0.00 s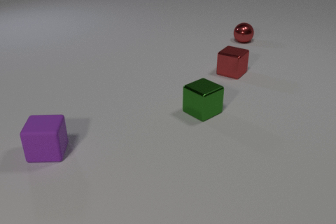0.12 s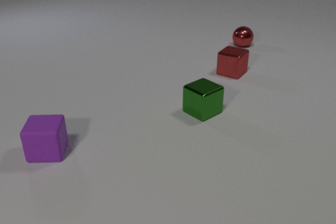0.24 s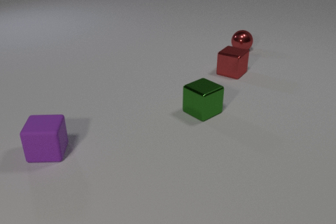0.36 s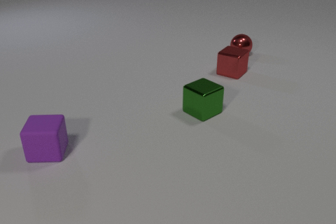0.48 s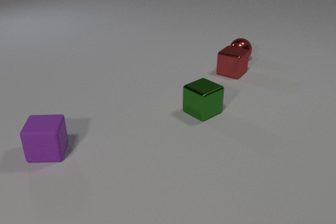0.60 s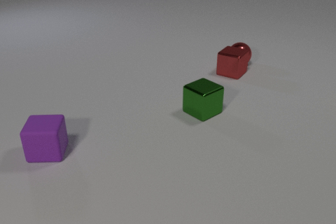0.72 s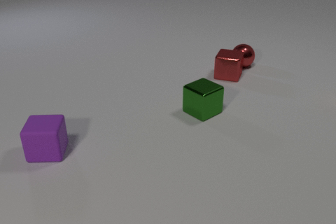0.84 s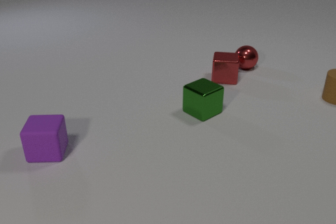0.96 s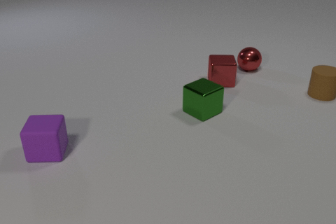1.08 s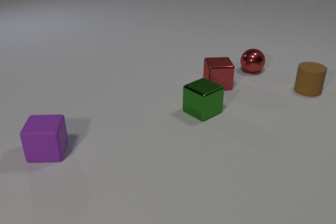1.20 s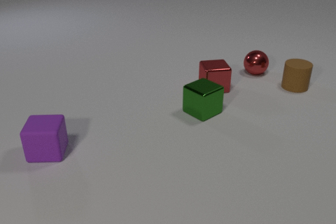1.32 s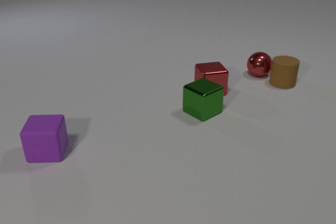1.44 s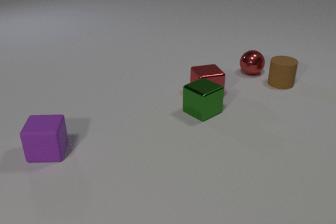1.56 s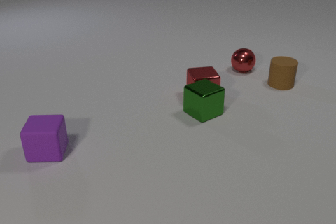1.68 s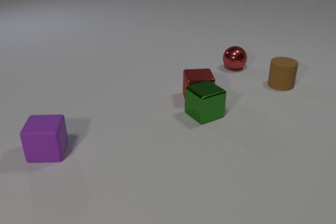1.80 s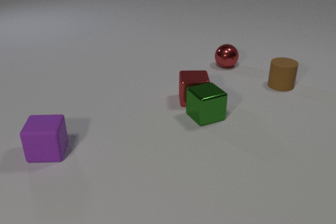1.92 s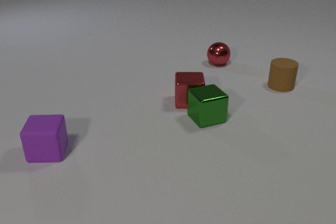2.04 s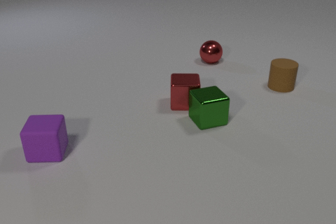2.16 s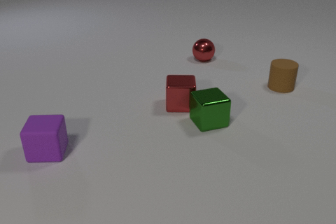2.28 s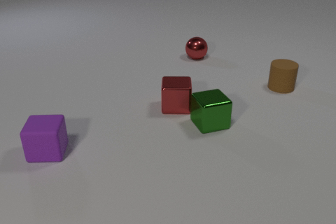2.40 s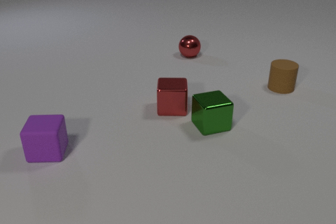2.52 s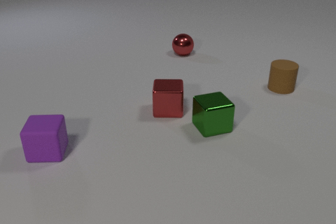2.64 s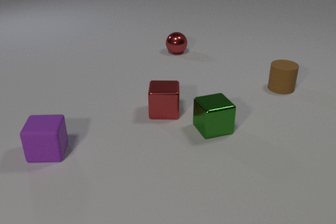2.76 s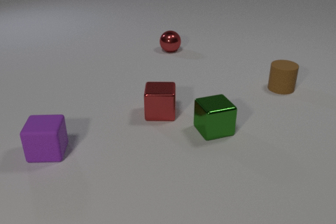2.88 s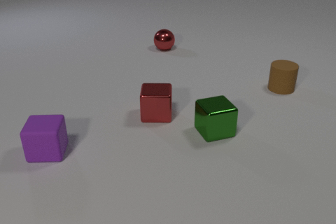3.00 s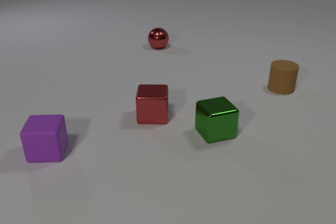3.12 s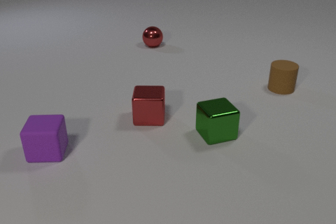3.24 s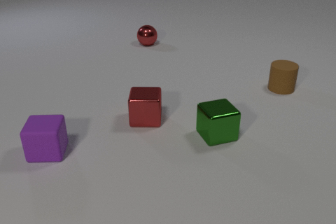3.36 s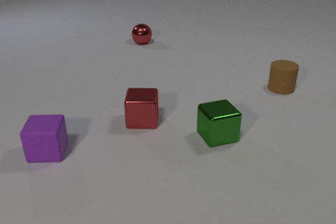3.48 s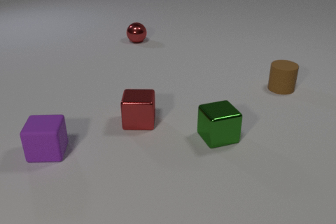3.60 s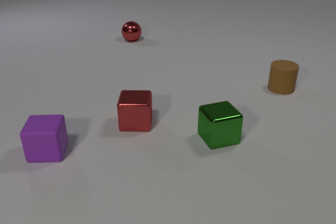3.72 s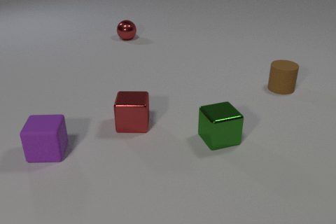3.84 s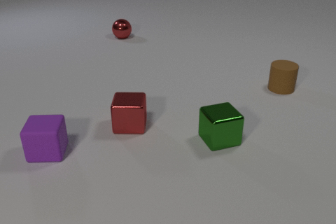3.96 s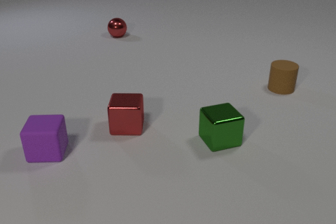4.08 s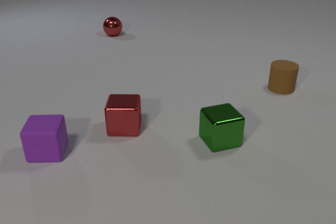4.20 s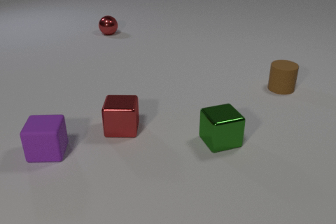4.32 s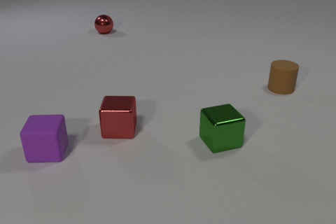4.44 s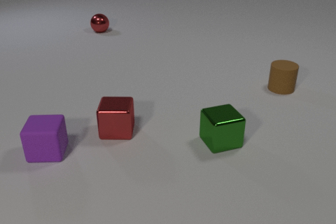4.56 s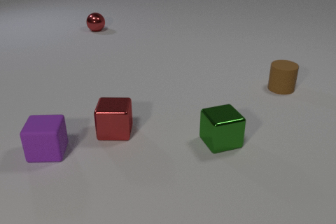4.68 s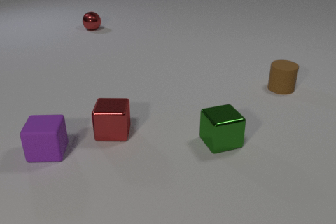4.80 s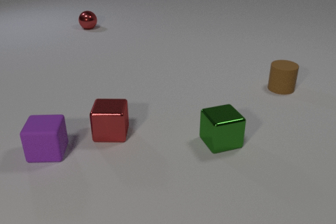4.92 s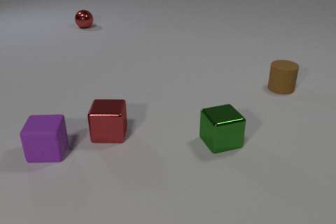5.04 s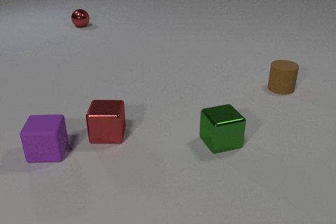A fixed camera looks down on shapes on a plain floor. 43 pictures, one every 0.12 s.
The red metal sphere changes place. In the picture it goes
to the left.
0.00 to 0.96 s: The red metal sphere rolls toward the camera. The red metal cube slides toward the camera and to the left, spins so that its near face slides to the right, counterclockwise seen from above. The brown rubber cylinder comes in at the right edge, slides to the left. The red metal sphere and the red metal cube collide.
0.96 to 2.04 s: The red metal sphere rolls to the left. The red metal cube slides toward the camera and to the left. The green metal cube slides toward the camera, spins clockwise seen from above by about 15 degrees, its near face sliding to the left. The brown rubber cylinder slides to the left. The red metal sphere and the brown rubber cylinder collide. The red metal cube and the green metal cube collide.
2.04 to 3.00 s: The red metal sphere rolls to the left and away from the camera. The red metal cube slides to the left and toward the camera. The green metal cube slides toward the camera.
3.00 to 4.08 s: The red metal sphere rolls to the left and away from the camera. The red metal cube slides to the left and toward the camera. The green metal cube slides toward the camera.
4.08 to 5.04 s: The red metal sphere rolls away from the camera and to the left. The red metal cube slides to the left and toward the camera.
Are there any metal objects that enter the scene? no.
What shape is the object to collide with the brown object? sphere.
How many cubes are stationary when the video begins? 3.
